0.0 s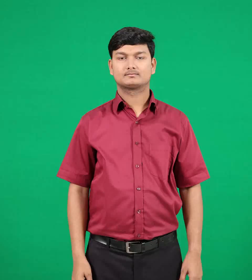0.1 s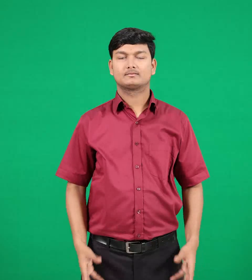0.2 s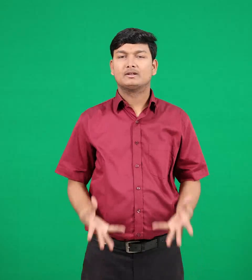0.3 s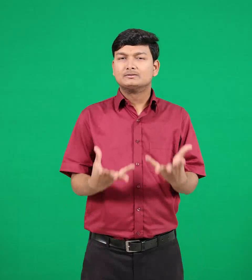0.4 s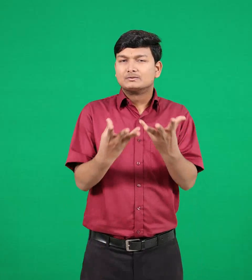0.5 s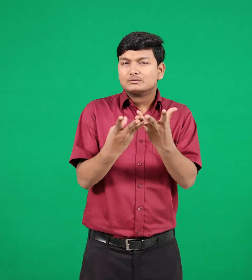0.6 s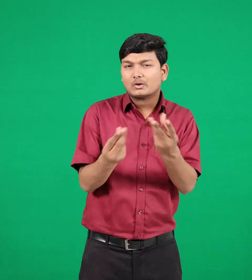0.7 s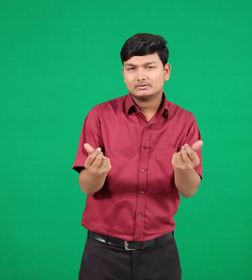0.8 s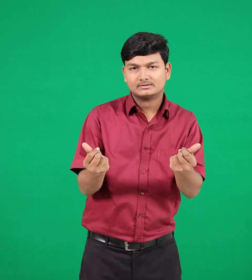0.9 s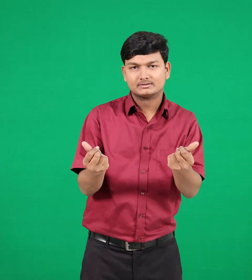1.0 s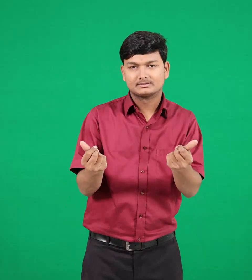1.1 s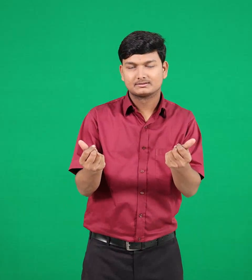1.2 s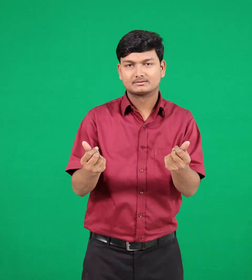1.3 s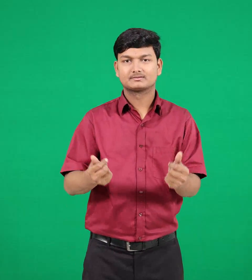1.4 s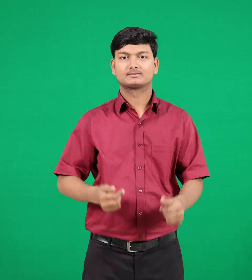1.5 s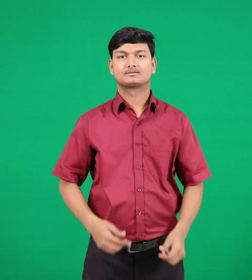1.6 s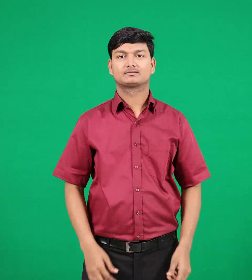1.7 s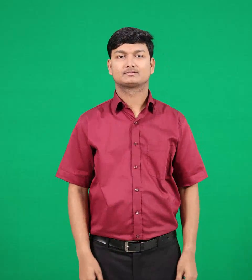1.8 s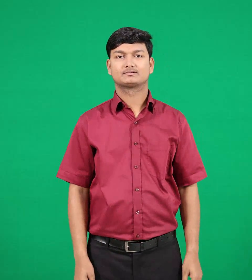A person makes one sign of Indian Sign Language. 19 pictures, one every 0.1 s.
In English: solve
